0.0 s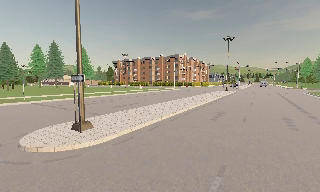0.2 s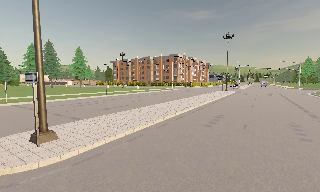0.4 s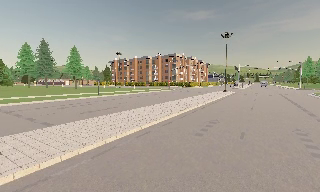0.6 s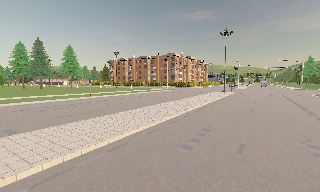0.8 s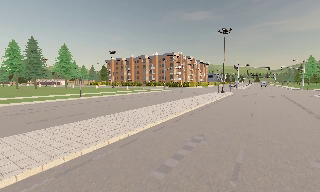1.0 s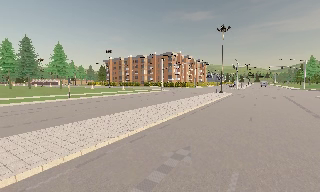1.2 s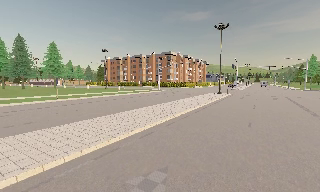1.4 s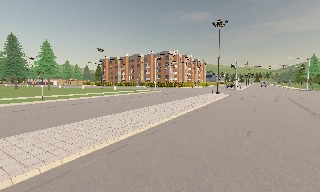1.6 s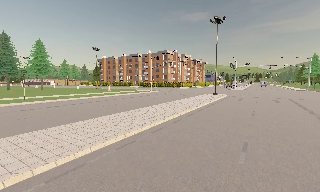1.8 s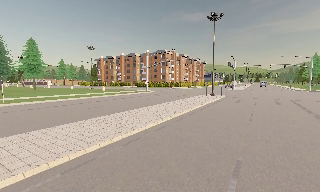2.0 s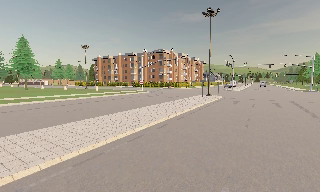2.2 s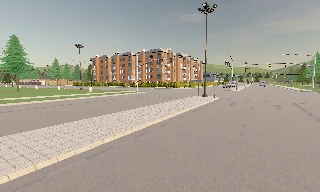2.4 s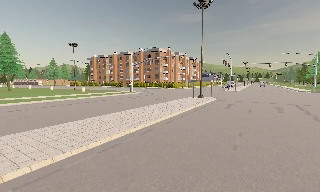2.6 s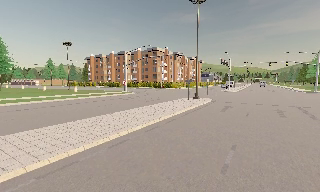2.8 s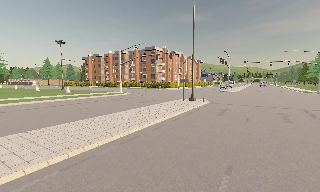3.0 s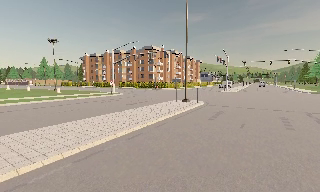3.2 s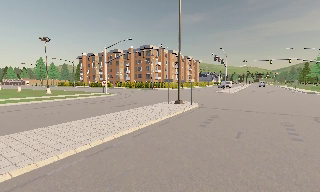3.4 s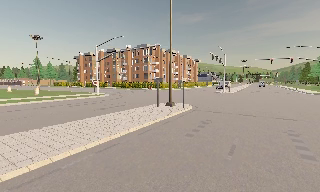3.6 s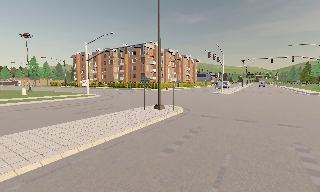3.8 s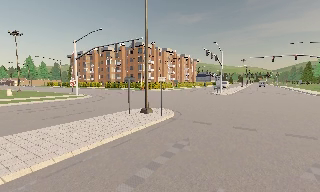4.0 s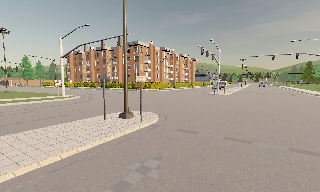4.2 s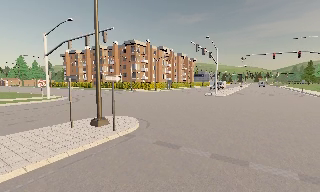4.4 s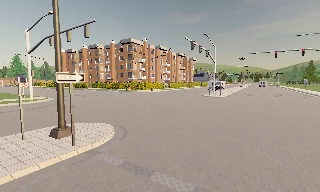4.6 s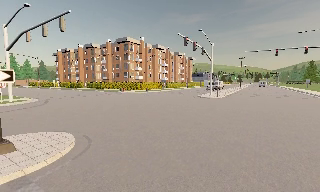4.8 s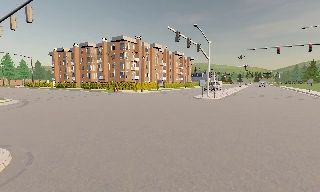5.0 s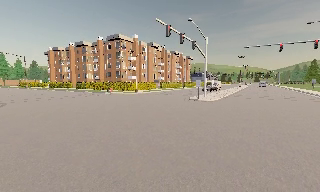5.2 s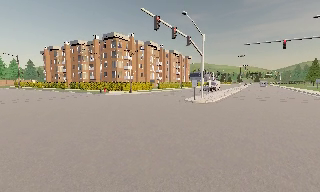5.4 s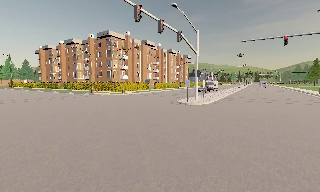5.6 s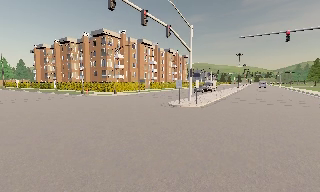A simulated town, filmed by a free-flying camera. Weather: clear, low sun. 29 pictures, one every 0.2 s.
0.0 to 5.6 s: The camera travels forward and to its right, about 45 m, so what stands in front looms larger.
The film runs forward here.
